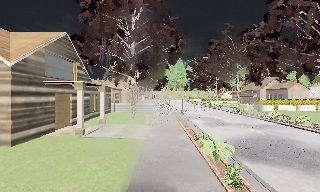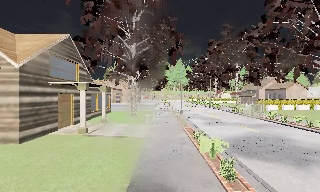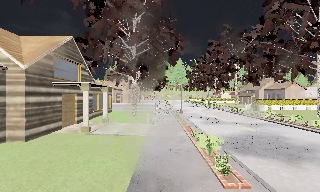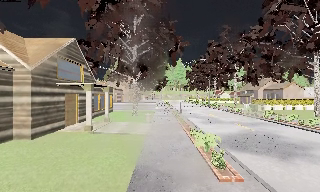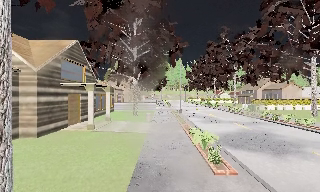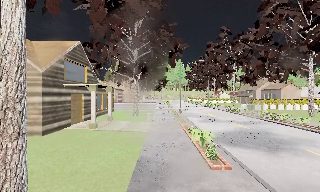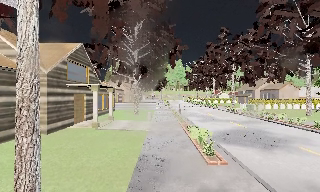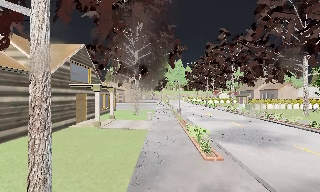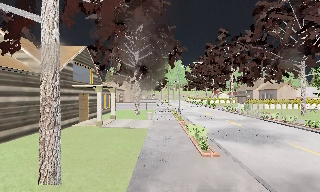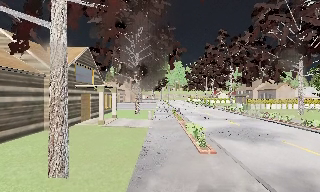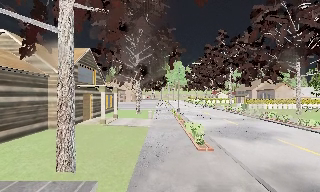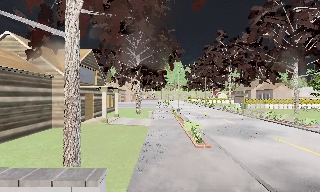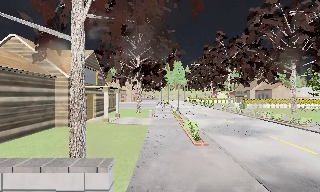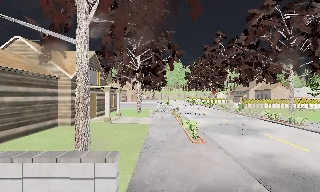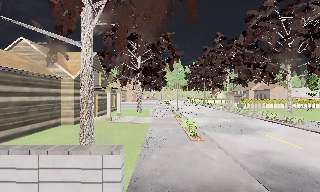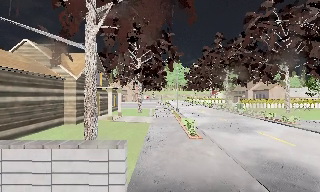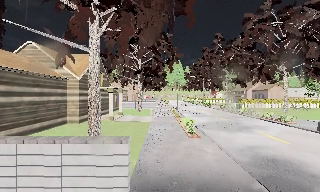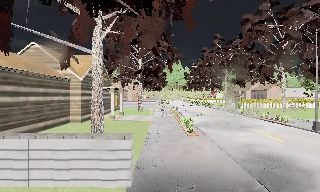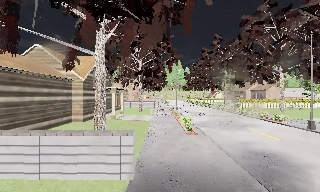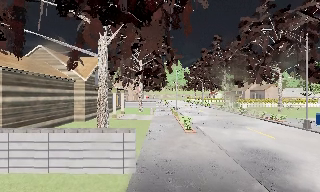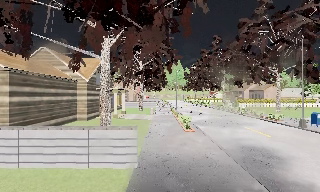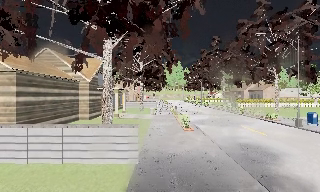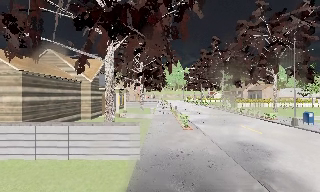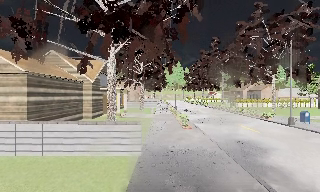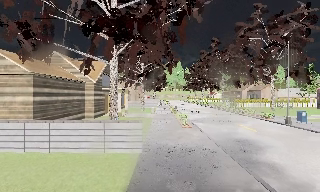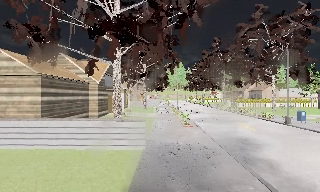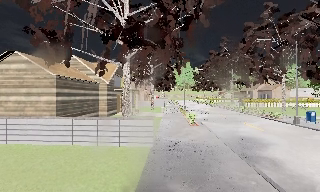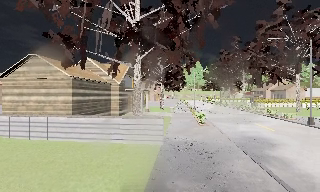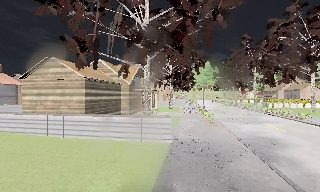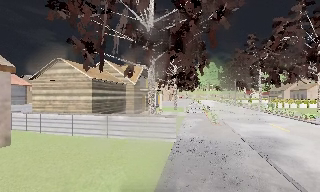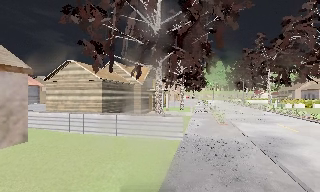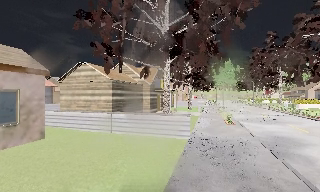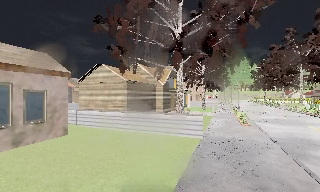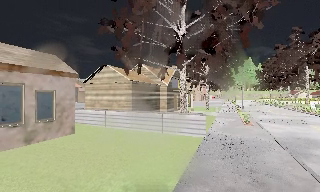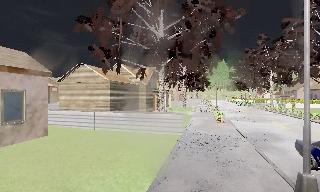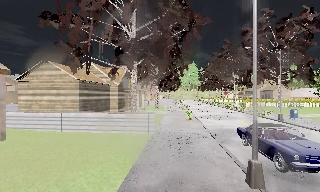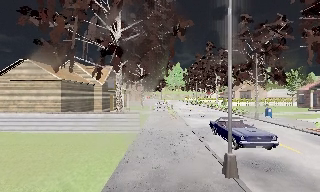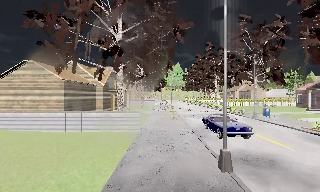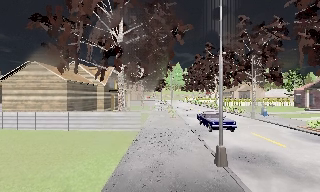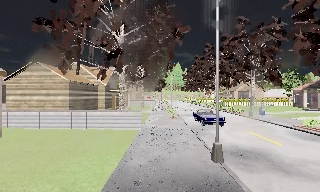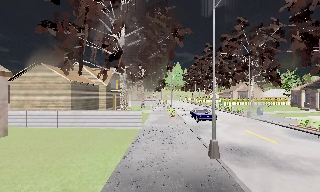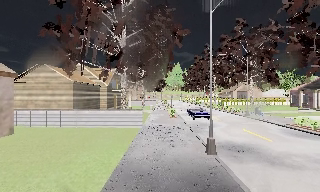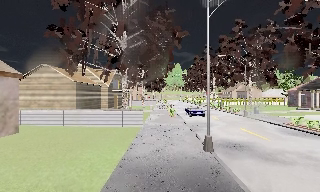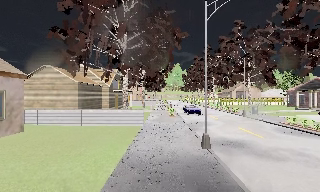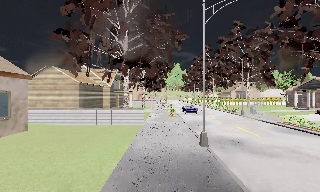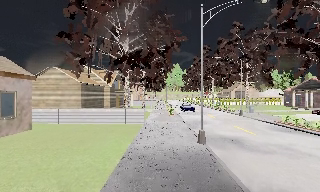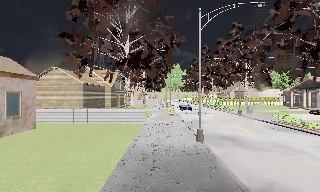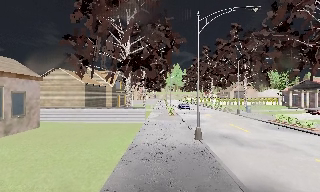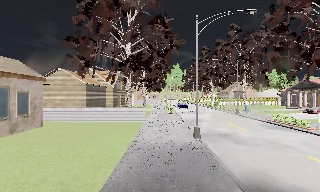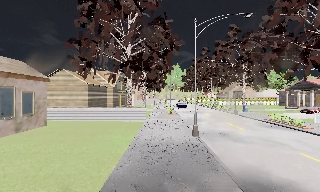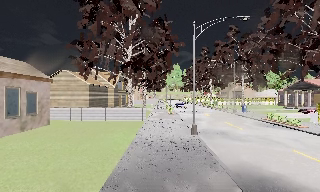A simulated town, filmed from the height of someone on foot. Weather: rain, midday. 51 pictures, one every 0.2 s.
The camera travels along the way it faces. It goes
backward.
0.0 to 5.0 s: The camera travels backward, about 10 m, so what stands in front gets smaller.
5.0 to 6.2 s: The scene slides to the right, as the camera pans about 15 degrees to its left. It travels backward, about 2 m, so what stands in front gets smaller.
6.2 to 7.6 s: The scene slides to the left, as the camera pans about 15 degrees to its right. It travels backward, about 2.5 m, so what stands in front gets smaller.
7.6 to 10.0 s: The camera travels backward, about 4.5 m, so what stands in front gets smaller.
The film runs backward here.
